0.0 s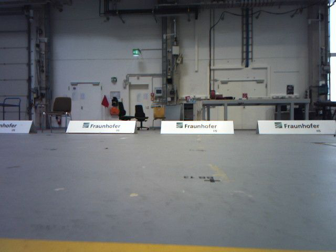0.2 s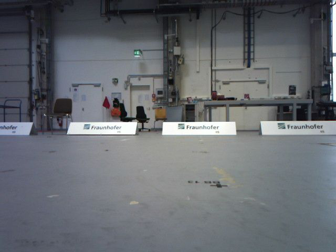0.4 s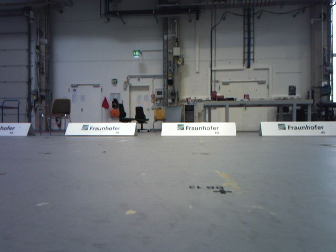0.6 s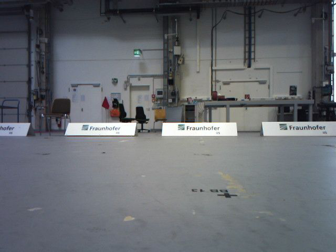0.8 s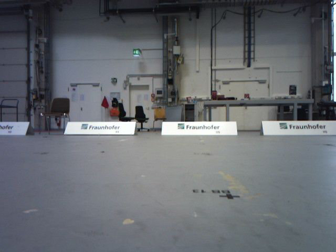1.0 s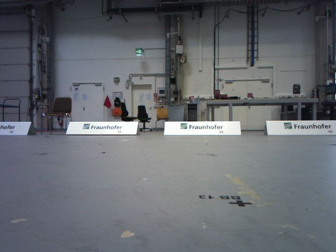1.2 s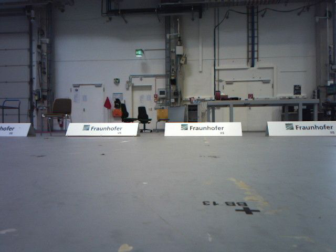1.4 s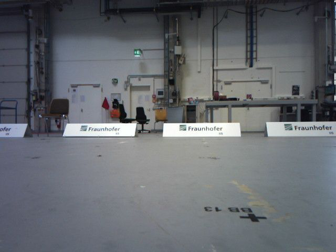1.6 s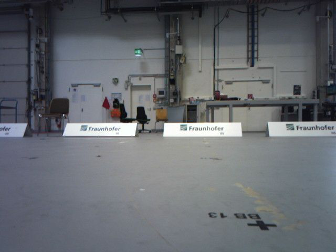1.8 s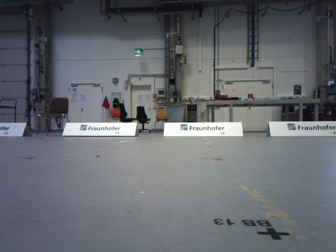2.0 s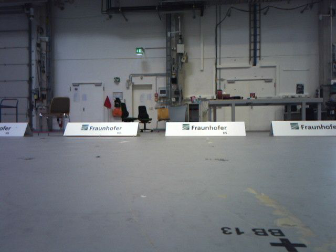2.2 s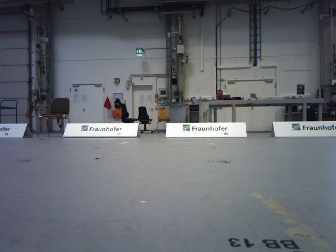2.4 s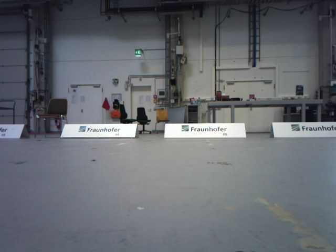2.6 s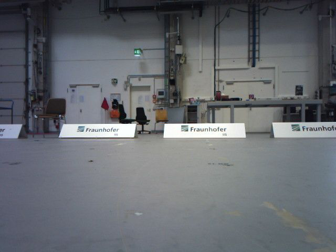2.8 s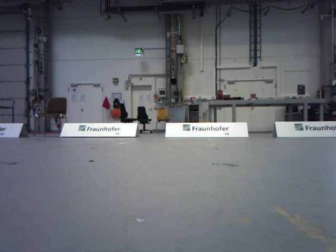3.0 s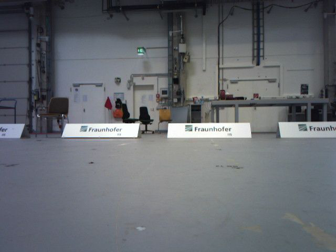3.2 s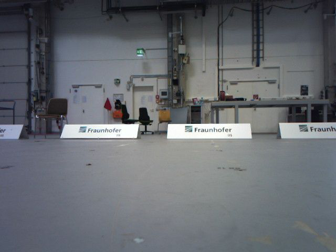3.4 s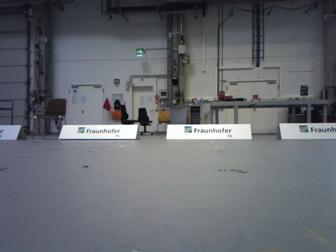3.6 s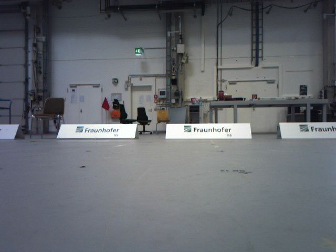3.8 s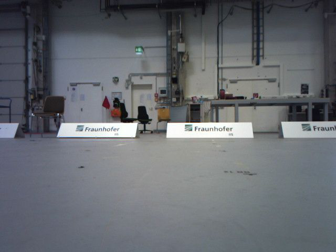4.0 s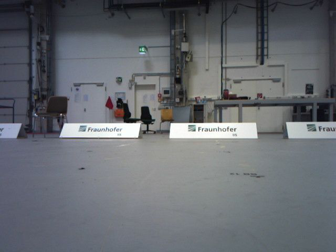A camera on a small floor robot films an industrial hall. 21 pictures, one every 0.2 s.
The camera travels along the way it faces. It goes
forward.
0.0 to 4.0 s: The camera travels forward, about 0.8 m, so what stands in front looms larger.
The film runs forward here.
